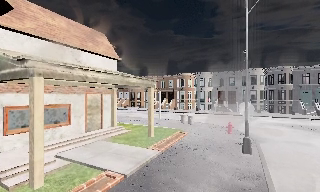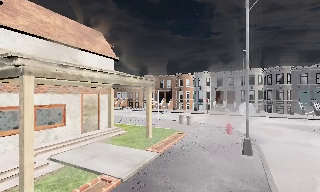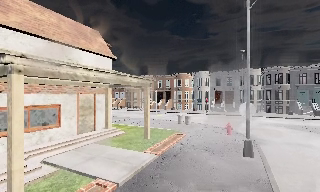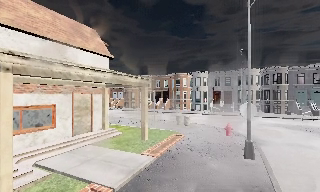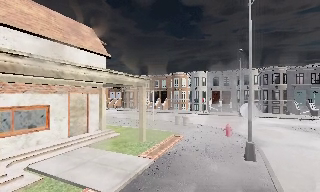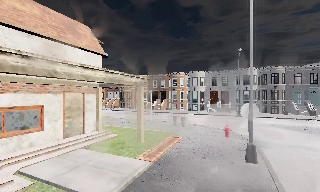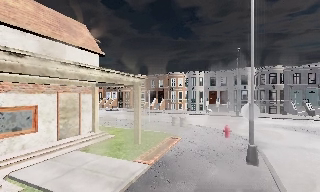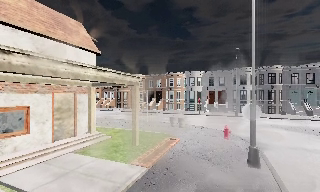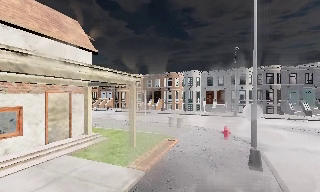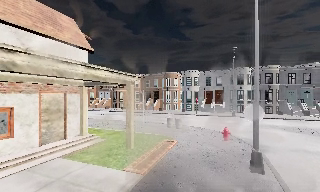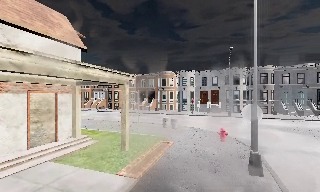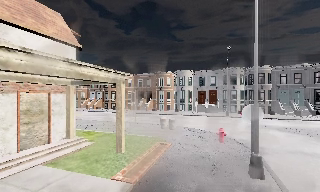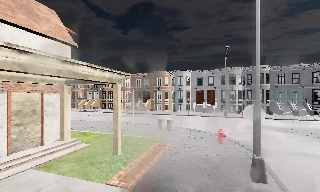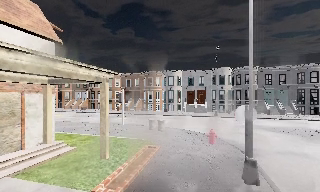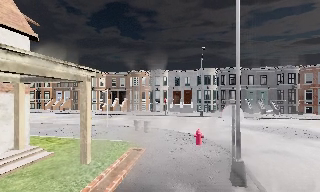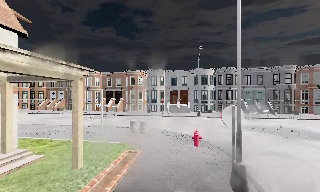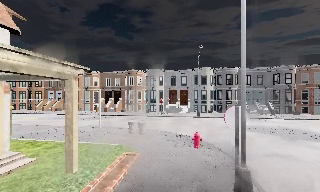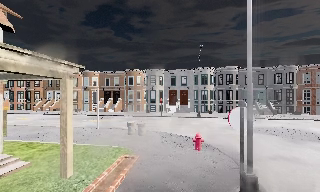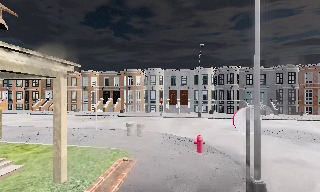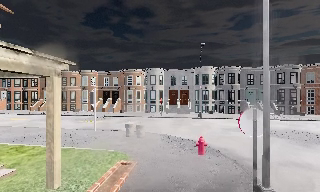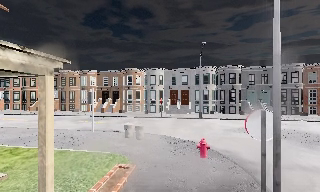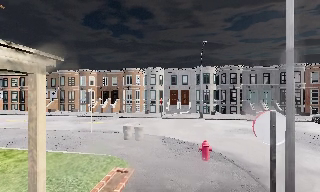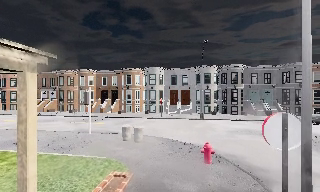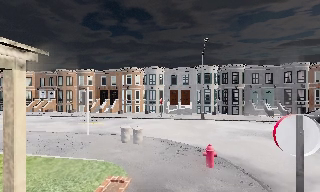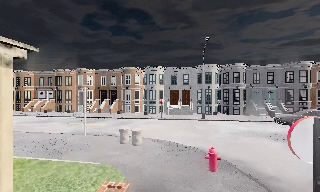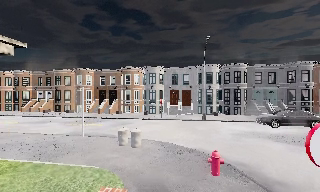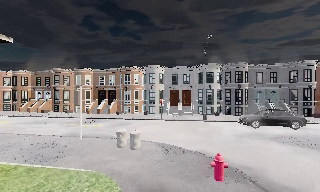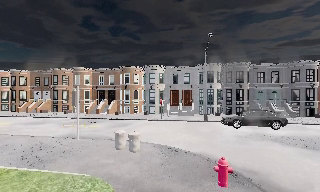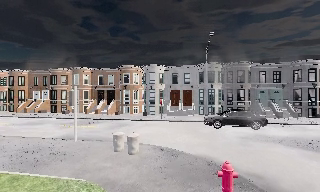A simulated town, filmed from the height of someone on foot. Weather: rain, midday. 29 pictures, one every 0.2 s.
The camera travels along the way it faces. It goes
forward.
0.0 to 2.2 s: The camera travels forward, about 2.5 m, so what stands in front looms larger.
2.2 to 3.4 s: The scene slides to the left, as the camera pans about 10 degrees to its right. It travels forward, about 1.5 m, so what stands in front looms larger.
3.4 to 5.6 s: The camera travels forward, about 3.5 m, so what stands in front looms larger.
The film runs forward here.
